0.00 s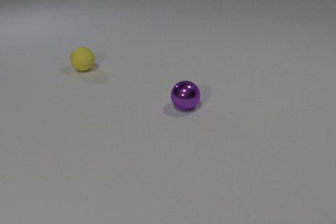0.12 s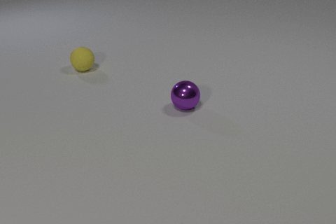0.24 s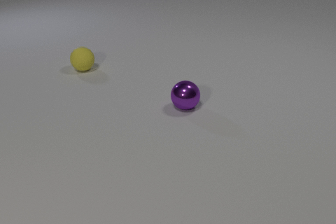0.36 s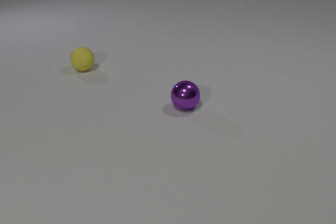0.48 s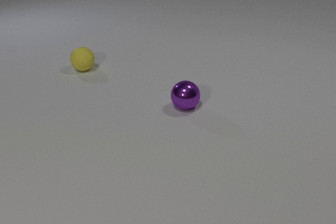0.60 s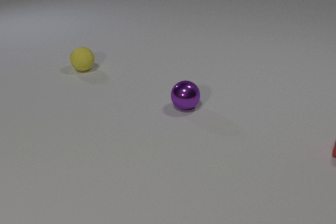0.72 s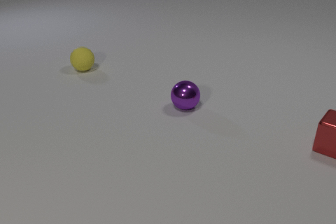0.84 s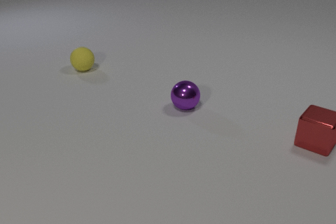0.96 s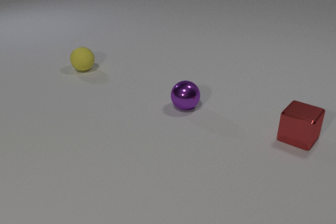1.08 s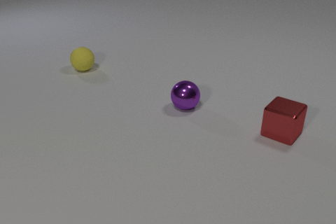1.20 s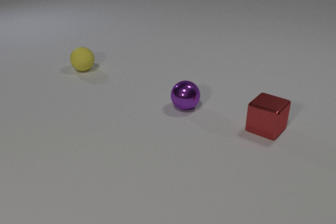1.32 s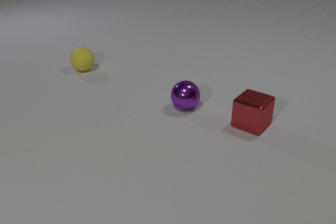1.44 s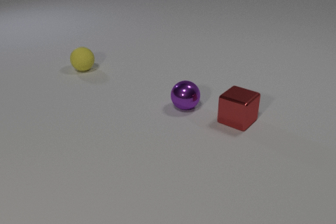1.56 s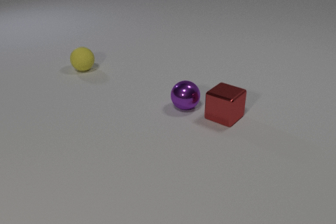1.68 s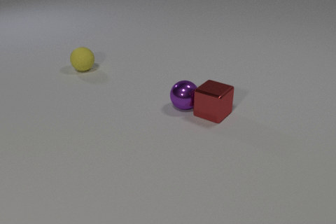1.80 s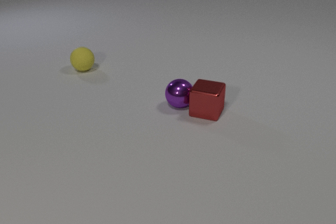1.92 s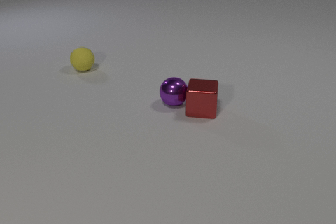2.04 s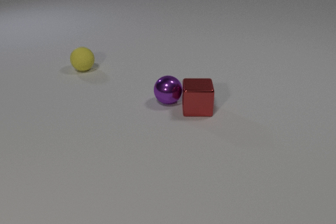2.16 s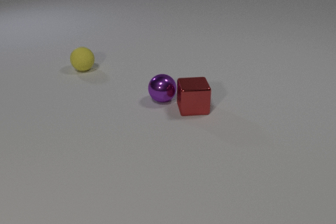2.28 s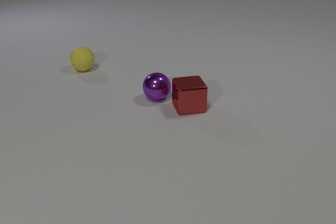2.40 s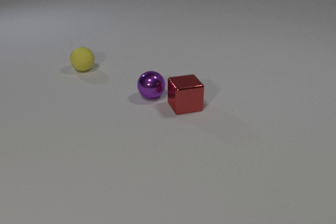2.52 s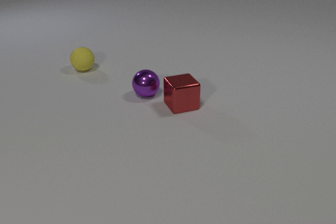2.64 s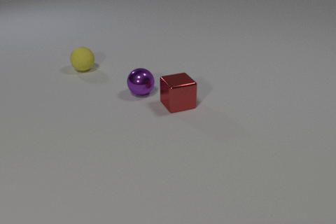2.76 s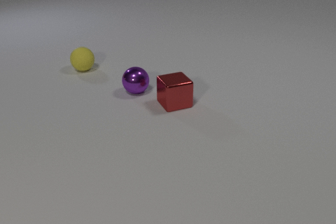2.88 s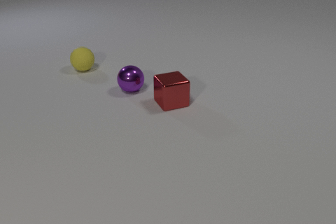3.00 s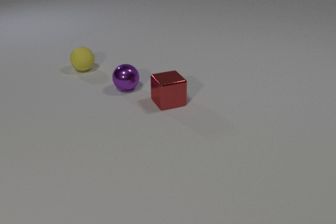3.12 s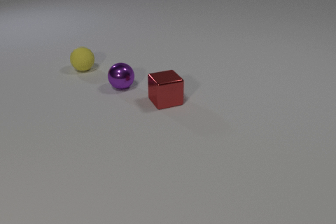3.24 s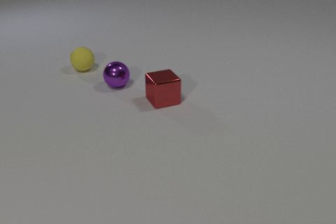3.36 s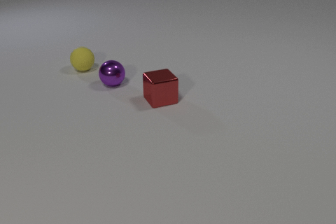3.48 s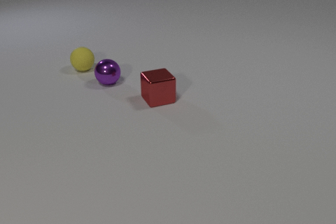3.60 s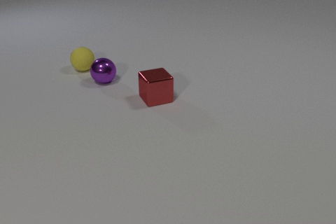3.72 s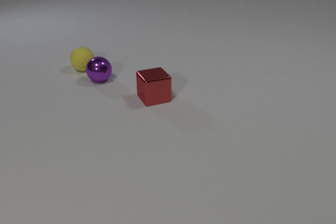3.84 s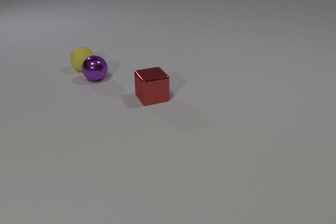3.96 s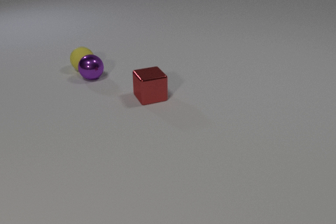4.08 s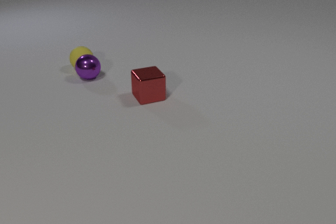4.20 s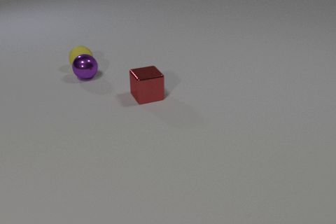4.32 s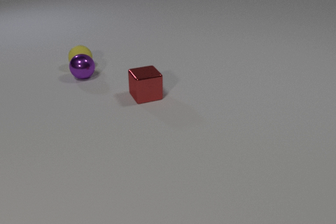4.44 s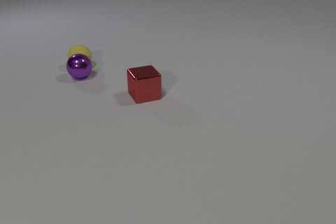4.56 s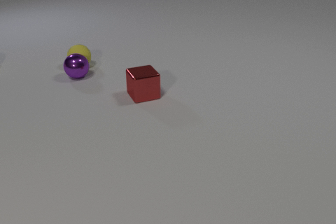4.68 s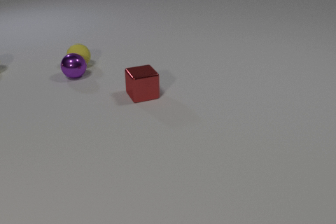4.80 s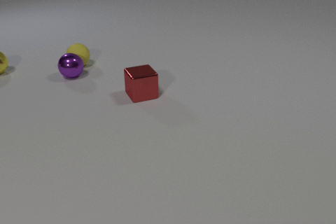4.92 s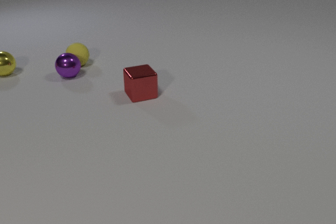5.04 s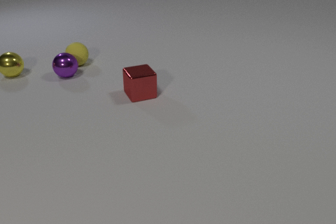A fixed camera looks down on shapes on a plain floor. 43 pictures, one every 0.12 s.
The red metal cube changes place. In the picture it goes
to the left.
The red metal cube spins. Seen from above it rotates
counterclockwise.
0.00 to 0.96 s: The red metal cube comes in at the right edge, slides to the left.
0.96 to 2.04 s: The red metal cube slides to the left, spins so that its near face slides to the right, counterclockwise seen from above. The purple metal sphere rolls to the left and away from the camera. The red metal cube and the purple metal sphere collide.
2.04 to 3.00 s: The red metal cube slides to the left and away from the camera, spins counterclockwise seen from above by about 30 degrees, its near face sliding to the right. The purple metal sphere rolls to the left and away from the camera.
3.00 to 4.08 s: The red metal cube slides to the left and away from the camera. The purple metal sphere rolls to the left and away from the camera. The purple metal sphere and the yellow rubber sphere collide.
4.08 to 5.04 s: The red metal cube slides to the left. The purple metal sphere rolls to the left and away from the camera. The yellow metal sphere comes in at the left edge, rolls to the right and toward the camera. The yellow rubber sphere rolls away from the camera.
How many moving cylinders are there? 0.
Are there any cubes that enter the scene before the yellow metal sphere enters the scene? yes.
What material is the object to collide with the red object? metal.
